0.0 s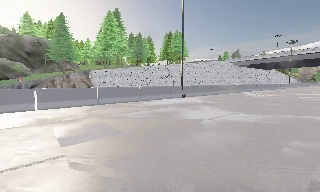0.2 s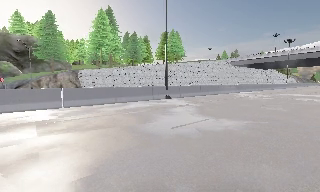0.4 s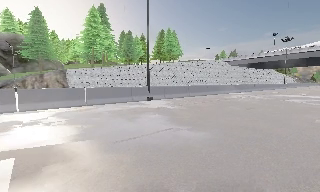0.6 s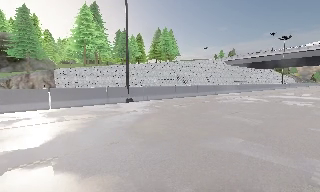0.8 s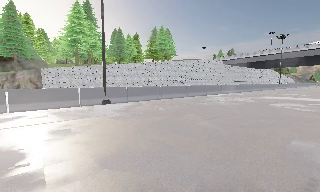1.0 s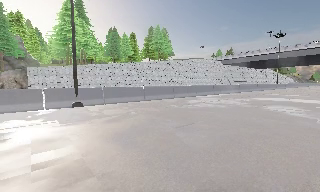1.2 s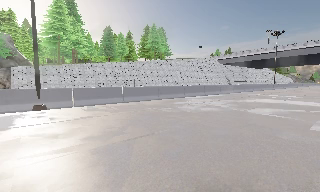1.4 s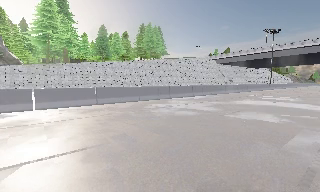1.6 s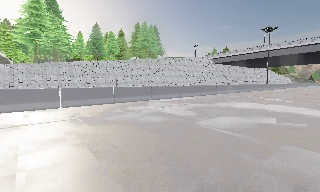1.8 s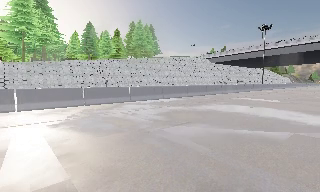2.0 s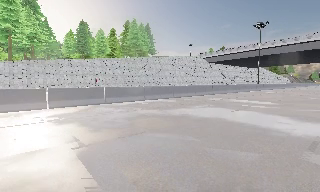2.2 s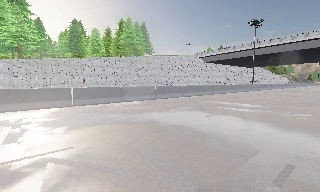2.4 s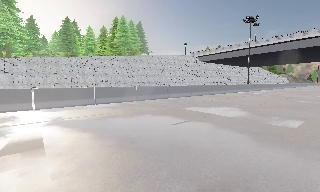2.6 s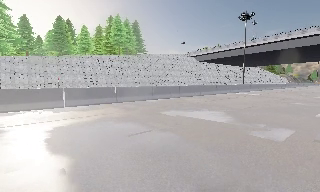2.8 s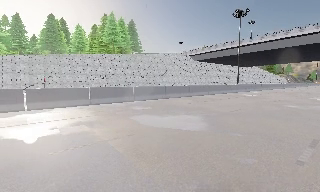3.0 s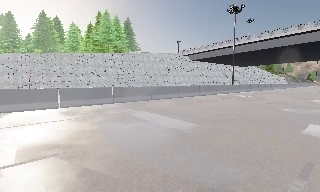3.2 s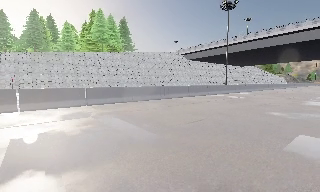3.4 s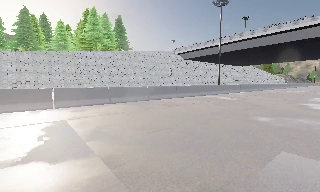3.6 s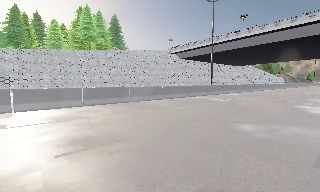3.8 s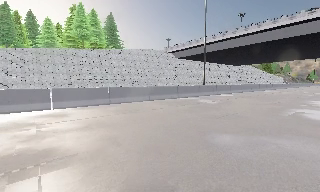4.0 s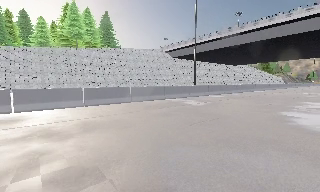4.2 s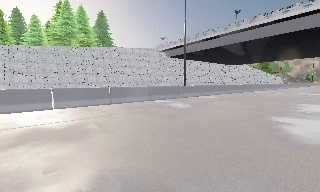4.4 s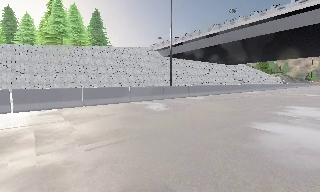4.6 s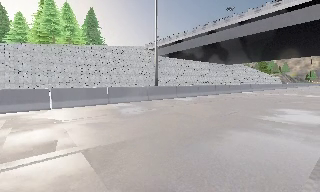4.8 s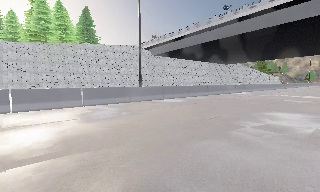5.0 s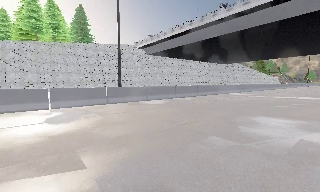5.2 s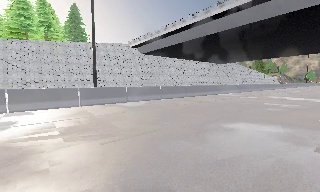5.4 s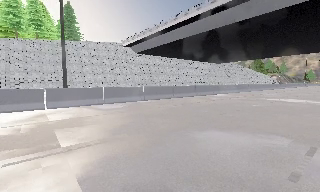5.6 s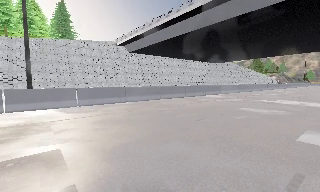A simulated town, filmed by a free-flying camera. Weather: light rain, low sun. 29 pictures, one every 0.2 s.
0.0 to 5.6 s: The camera travels to its right and forward, about 50 m, so close, fixed things drift to the left.
The film runs forward here.
